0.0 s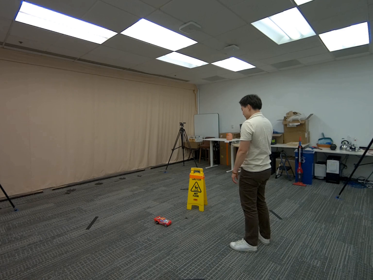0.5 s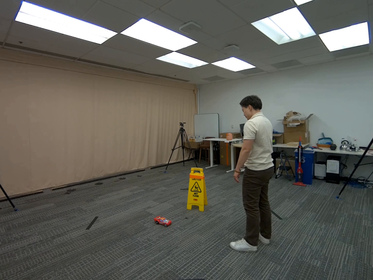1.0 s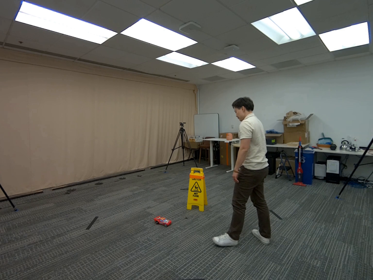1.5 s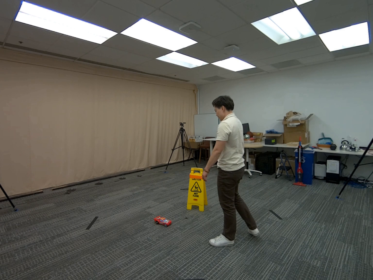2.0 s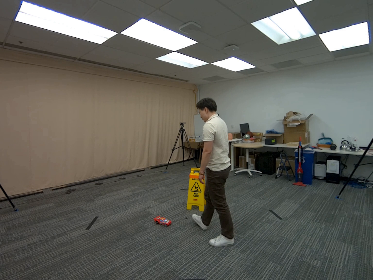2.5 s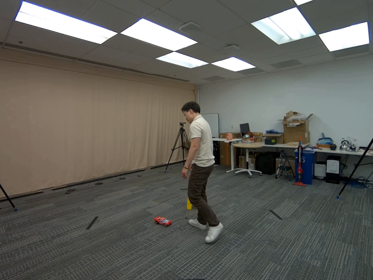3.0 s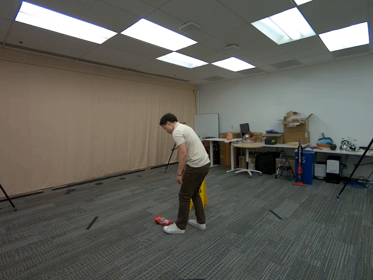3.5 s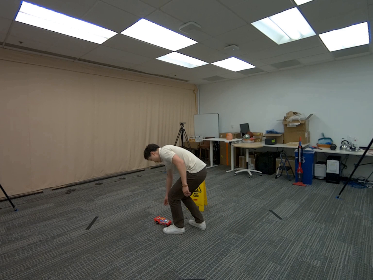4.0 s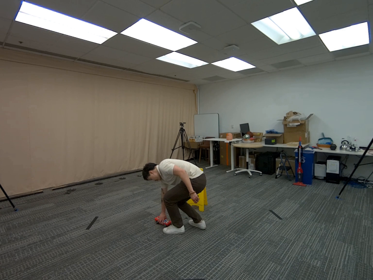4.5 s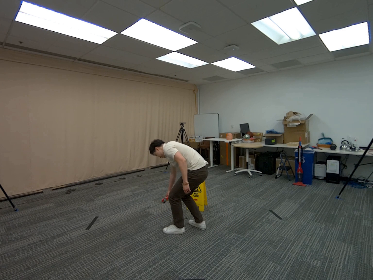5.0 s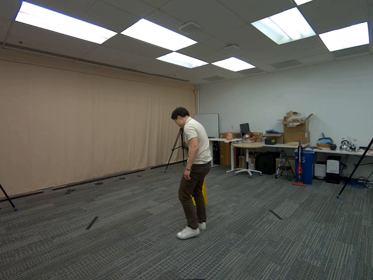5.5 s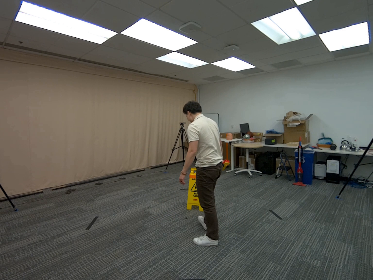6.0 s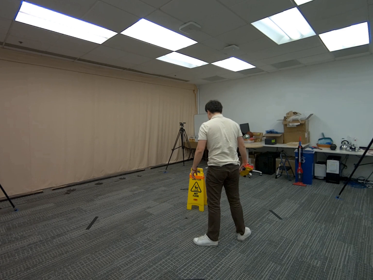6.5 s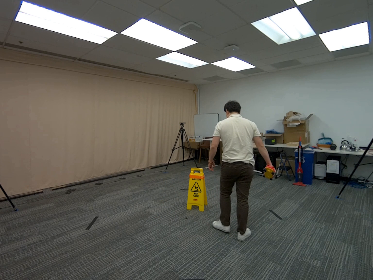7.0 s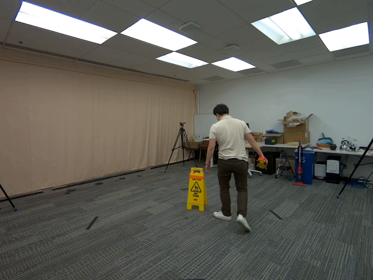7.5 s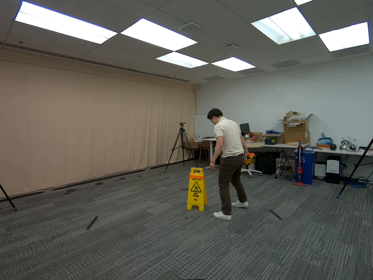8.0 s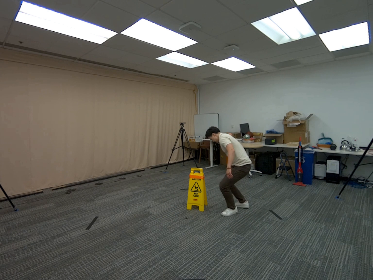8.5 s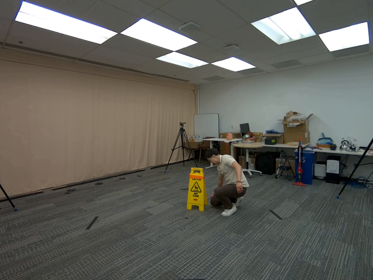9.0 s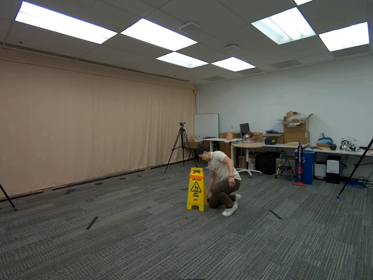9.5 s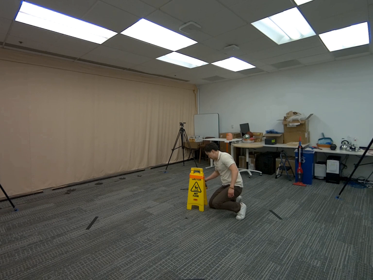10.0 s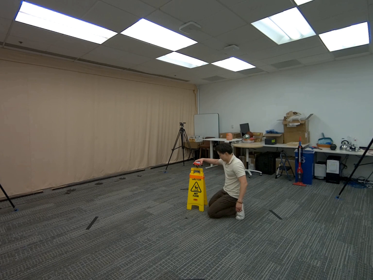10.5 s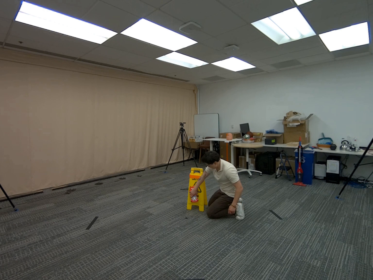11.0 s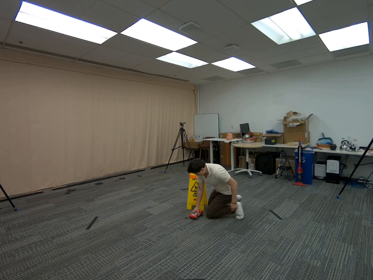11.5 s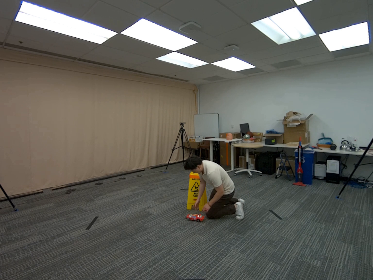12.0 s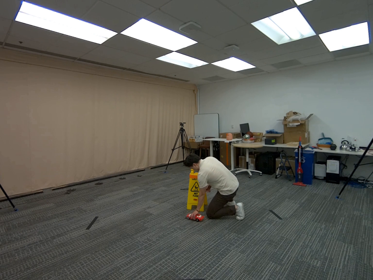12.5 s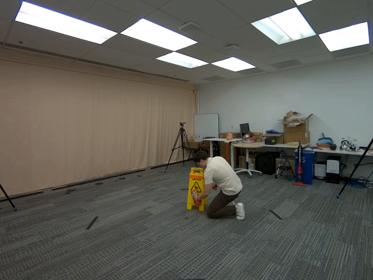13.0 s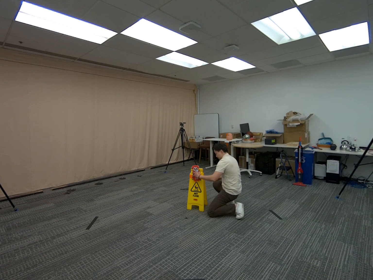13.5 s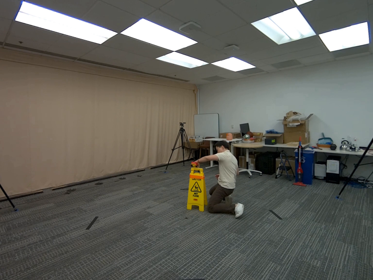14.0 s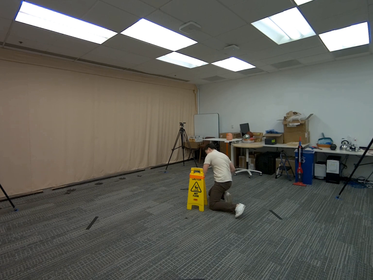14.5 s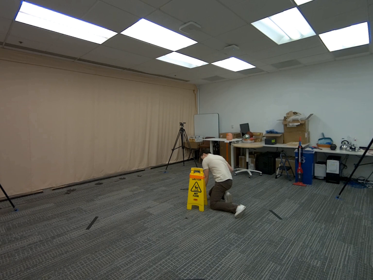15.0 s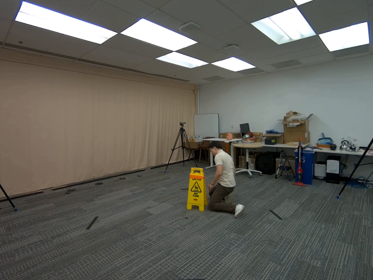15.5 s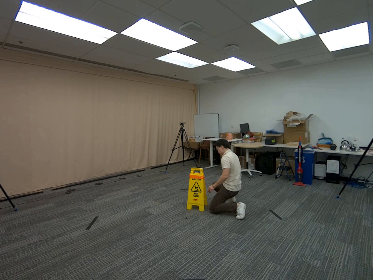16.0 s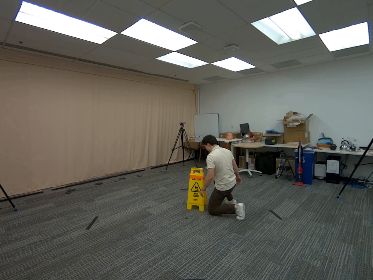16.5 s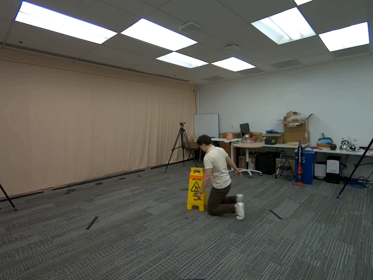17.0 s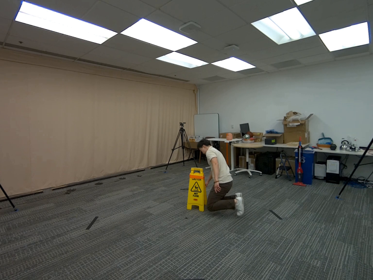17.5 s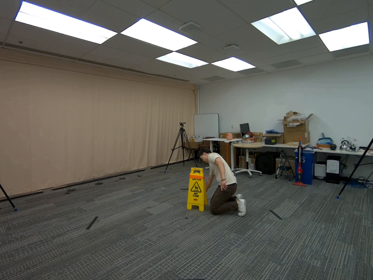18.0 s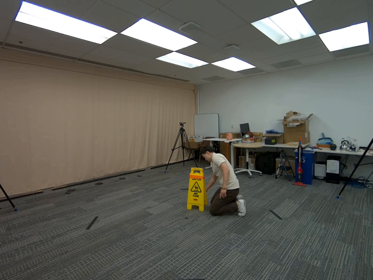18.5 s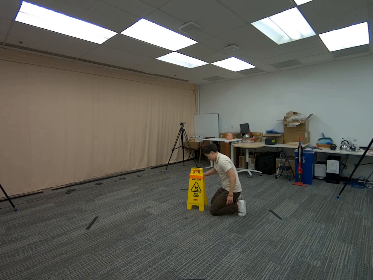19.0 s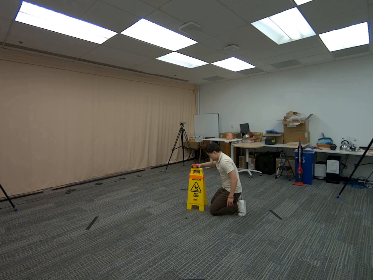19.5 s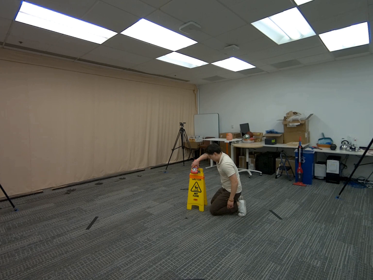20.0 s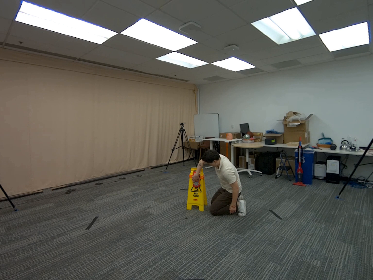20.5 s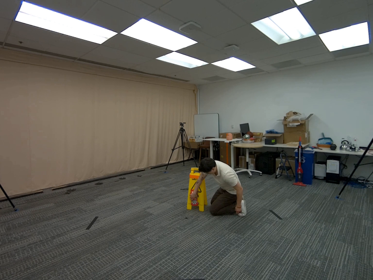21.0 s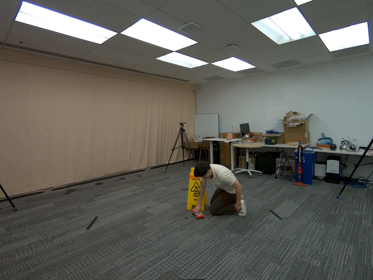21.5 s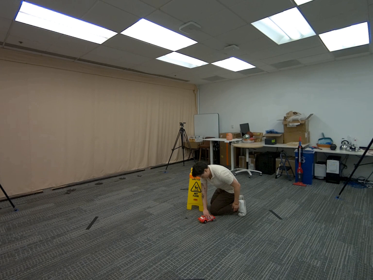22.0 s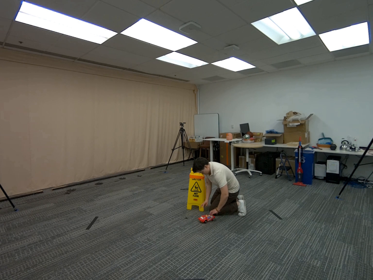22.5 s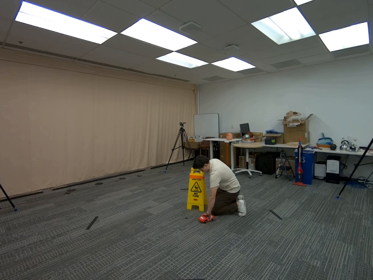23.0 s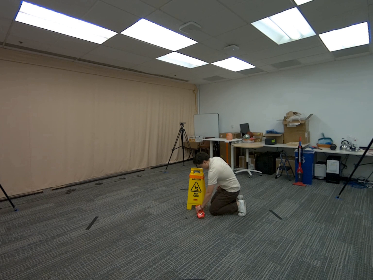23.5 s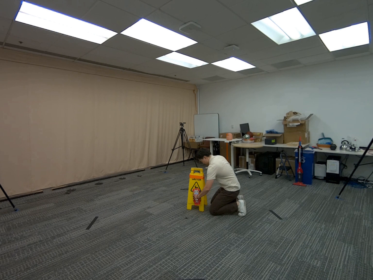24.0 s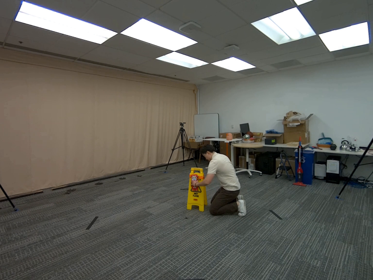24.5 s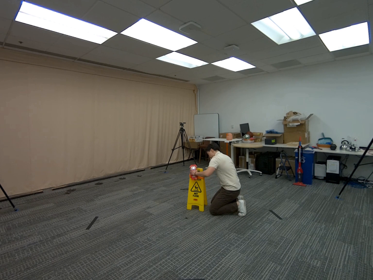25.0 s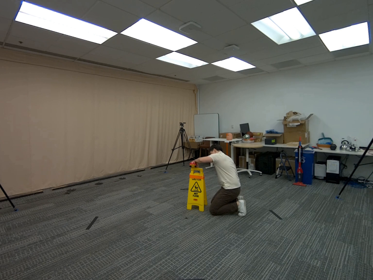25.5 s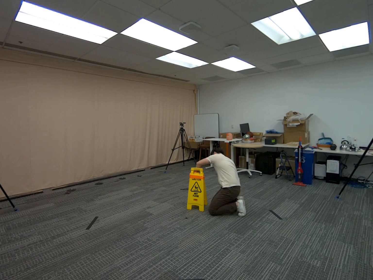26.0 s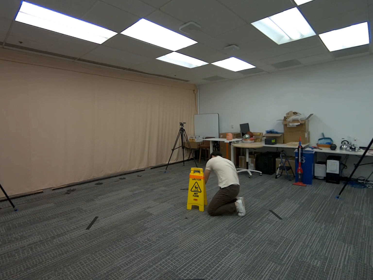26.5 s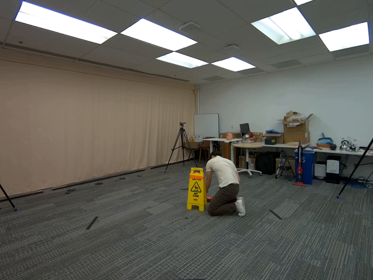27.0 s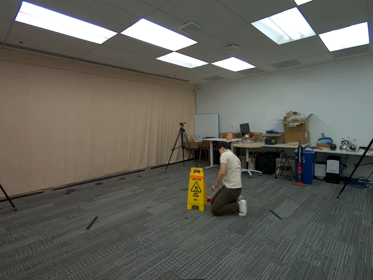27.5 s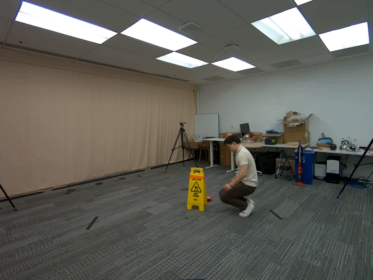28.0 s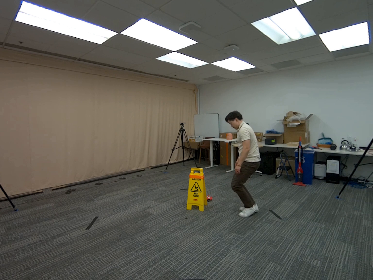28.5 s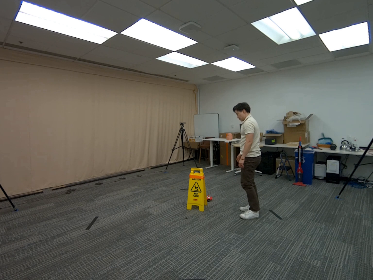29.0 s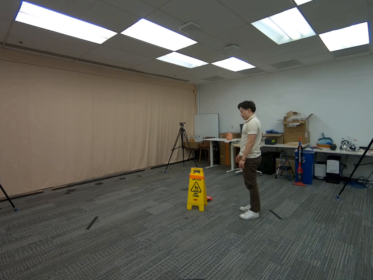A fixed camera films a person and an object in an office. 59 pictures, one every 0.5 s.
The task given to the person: Walk to the toy car and pick it up with your right hand. Put it down and roll it over the wet floor sign. Go to the other side, pick it up, and roll it back over the sign. Keep switching sides and repeating until finished.
